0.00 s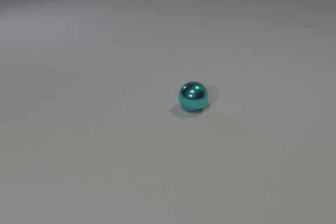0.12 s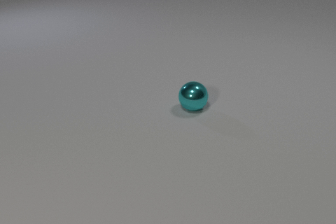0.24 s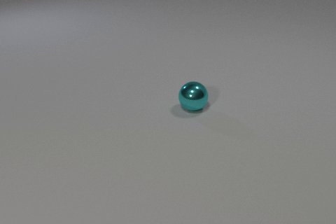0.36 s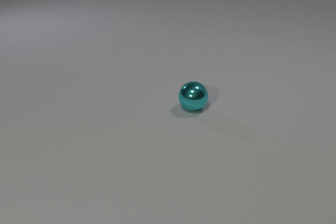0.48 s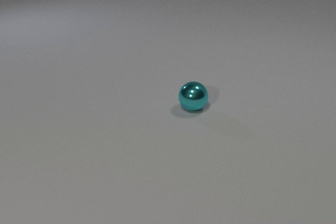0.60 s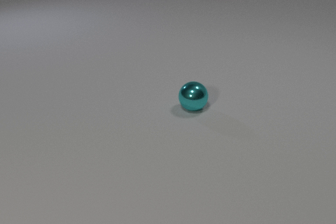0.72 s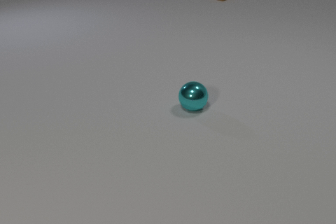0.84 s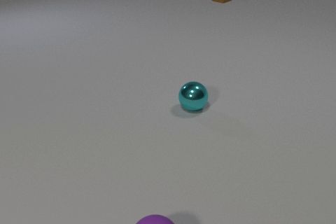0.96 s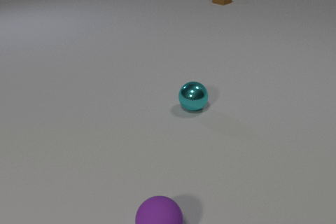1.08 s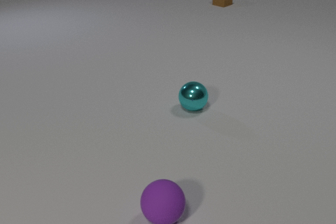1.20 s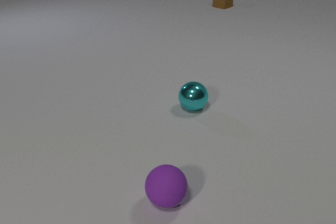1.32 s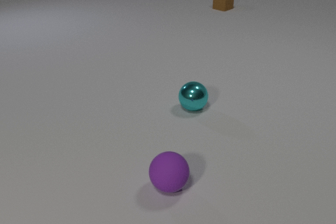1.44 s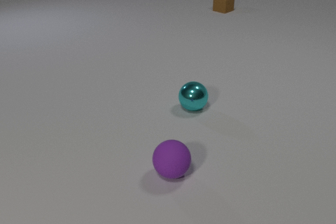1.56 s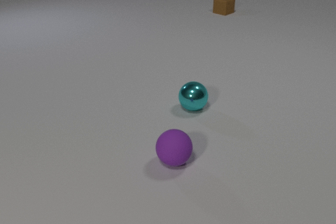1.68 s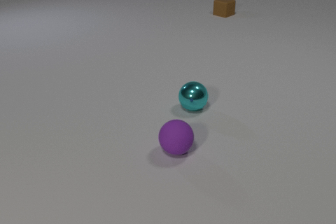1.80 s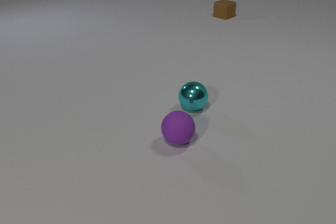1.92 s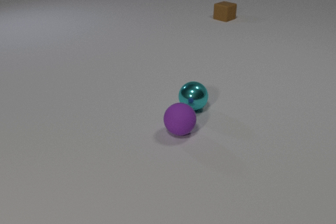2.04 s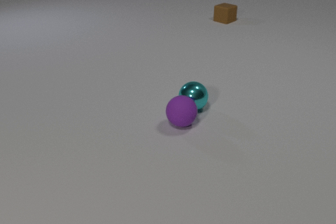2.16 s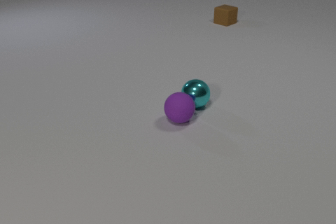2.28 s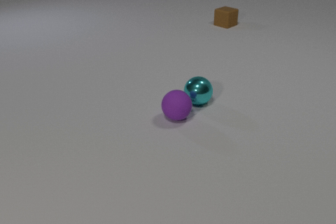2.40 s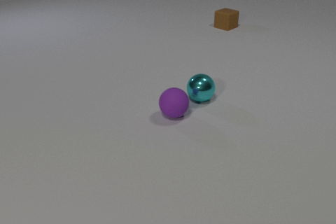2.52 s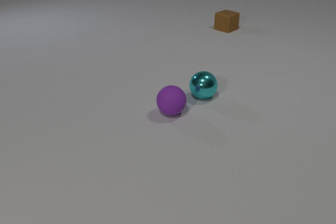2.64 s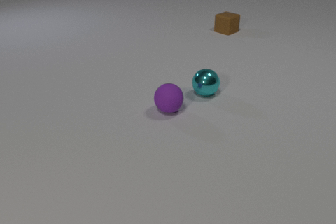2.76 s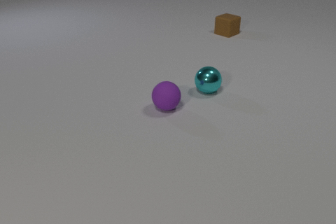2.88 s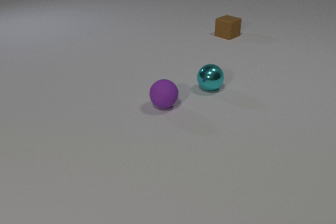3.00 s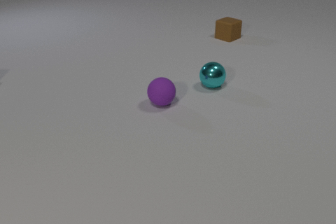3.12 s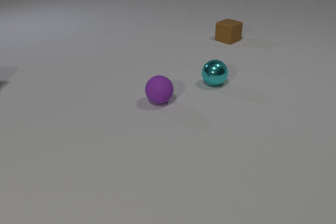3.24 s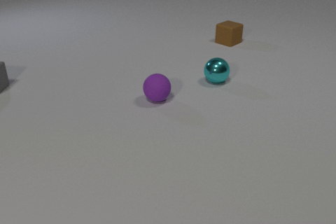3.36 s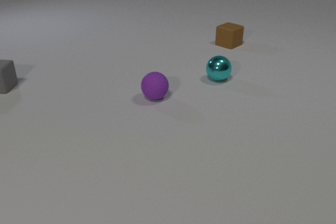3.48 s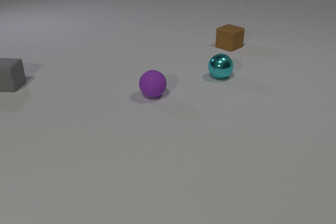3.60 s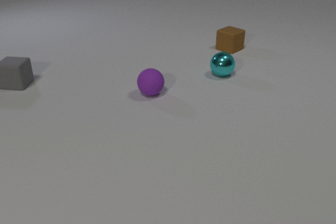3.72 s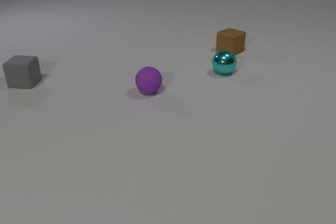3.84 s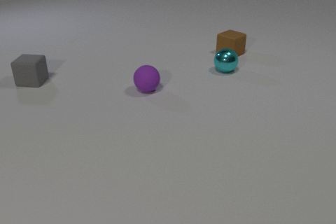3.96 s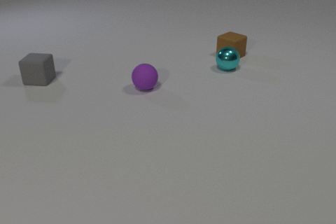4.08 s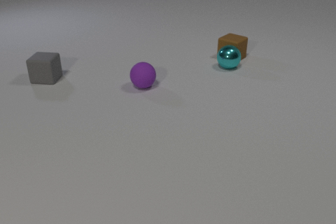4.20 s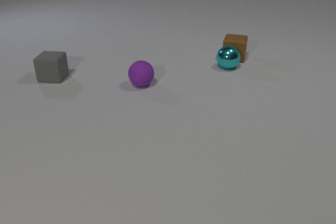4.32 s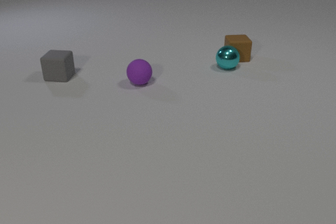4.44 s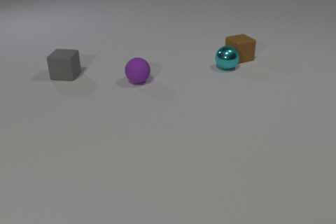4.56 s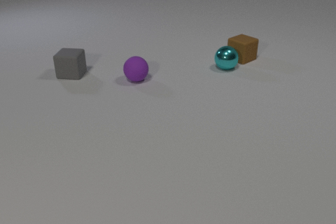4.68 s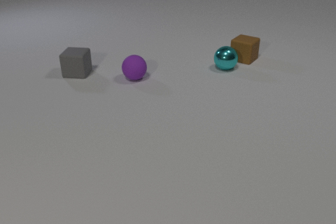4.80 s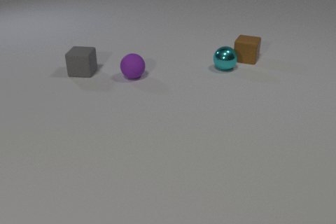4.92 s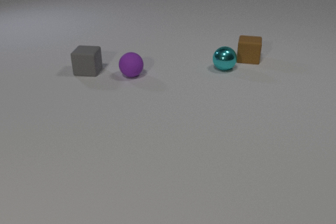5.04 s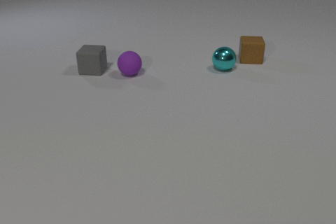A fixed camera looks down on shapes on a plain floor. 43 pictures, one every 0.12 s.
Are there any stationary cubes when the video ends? no.
How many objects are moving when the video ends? 4.
What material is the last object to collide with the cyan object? rubber.
0.00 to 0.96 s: The purple rubber sphere comes in at the bottom edge, rolls away from the camera. The brown rubber cube comes in at the top edge, slides toward the camera.
0.96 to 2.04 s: The purple rubber sphere rolls away from the camera. The brown rubber cube slides toward the camera.
2.04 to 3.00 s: The purple rubber sphere rolls away from the camera and to the left. The cyan metal sphere rolls away from the camera. The brown rubber cube slides toward the camera. The purple rubber sphere and the cyan metal sphere collide.
3.00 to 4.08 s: The purple rubber sphere rolls away from the camera and to the left. The cyan metal sphere rolls away from the camera. The gray rubber cube comes in at the left edge, slides to the right. The brown rubber cube slides toward the camera. The cyan metal sphere and the brown rubber cube collide.
4.08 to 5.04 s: The purple rubber sphere rolls away from the camera and to the left. The cyan metal sphere rolls toward the camera. The gray rubber cube slides to the right. The brown rubber cube slides to the right, spins counterclockwise seen from above by about 120 degrees, its near face sliding to the right.
